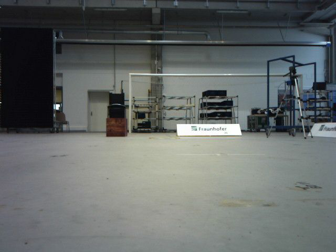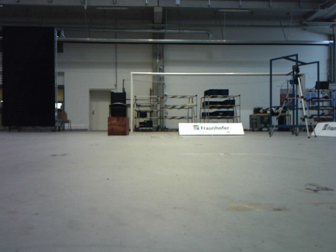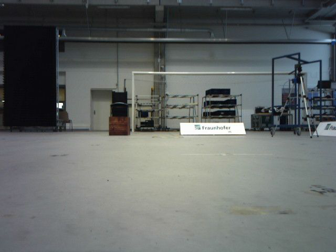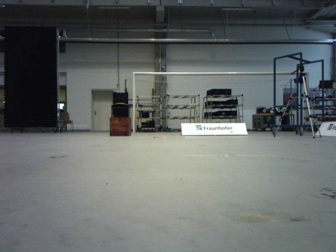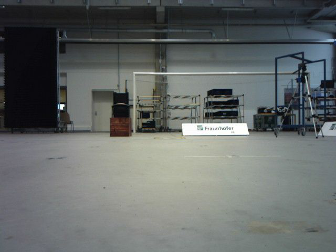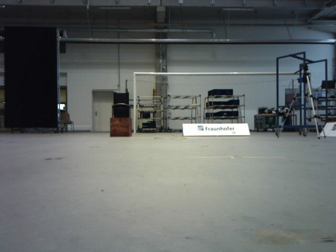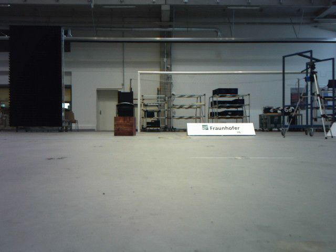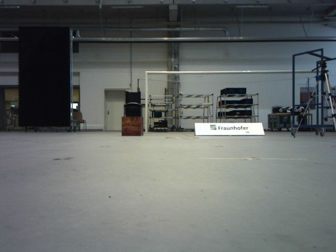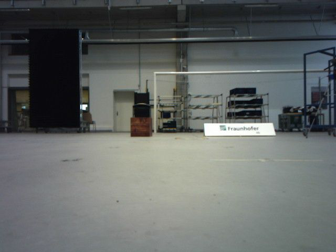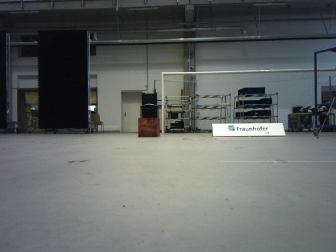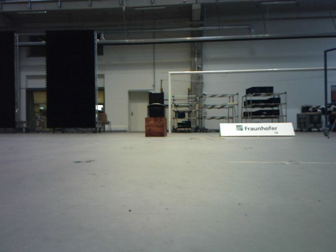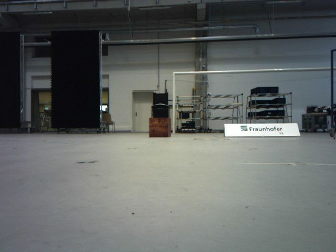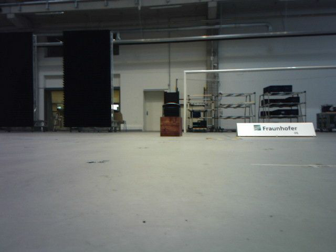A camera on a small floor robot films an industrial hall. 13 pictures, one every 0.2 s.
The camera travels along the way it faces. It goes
forward.
0.0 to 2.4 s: The camera pans to its left, which is counterclockwise from overhead, by about 10 degrees. It travels forward, about 0.5 m, so what stands in front looms larger.
The film runs forward here.
